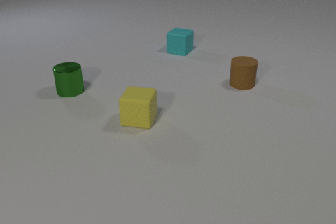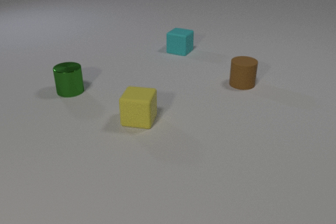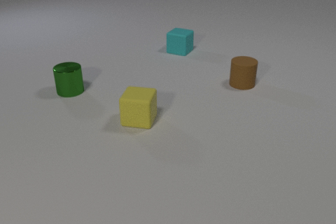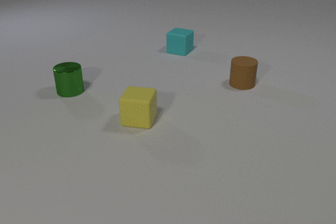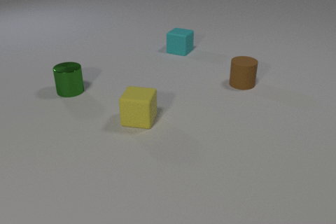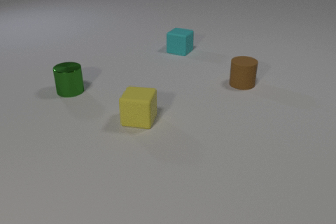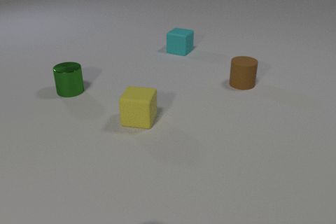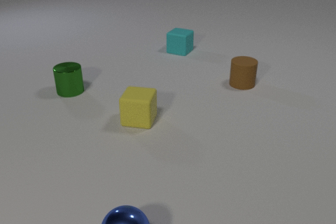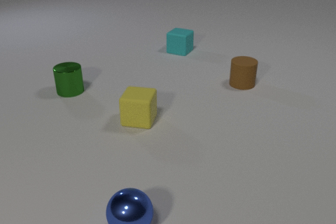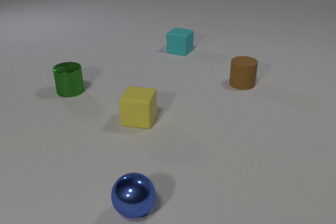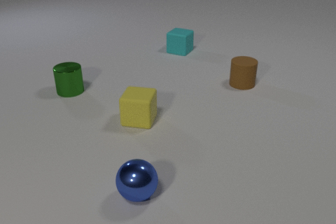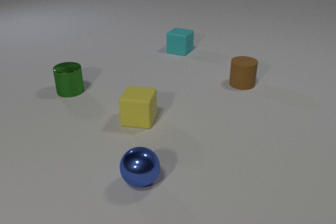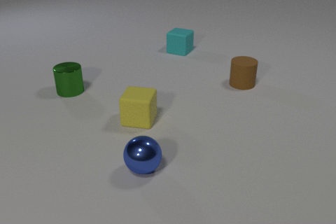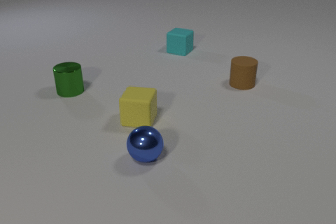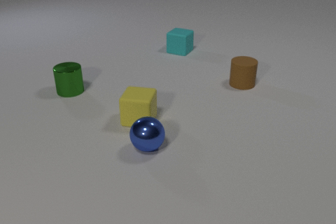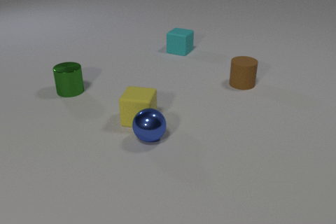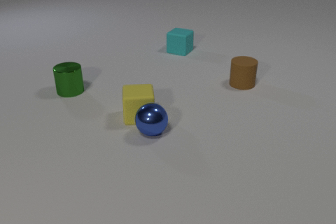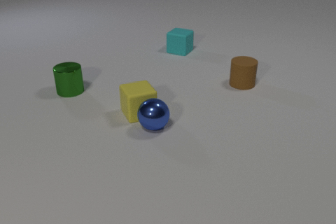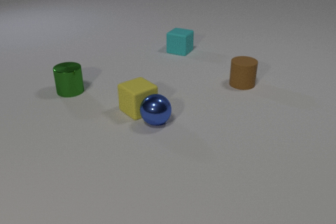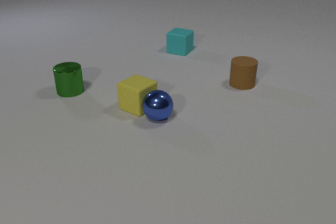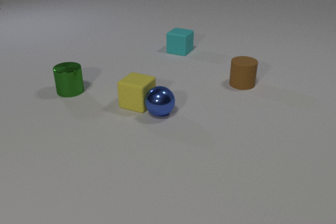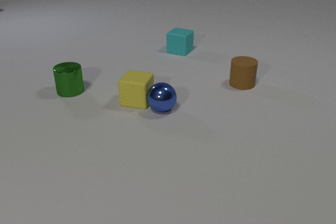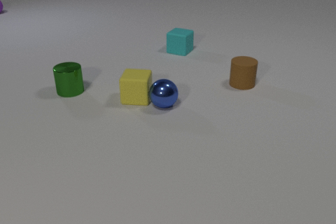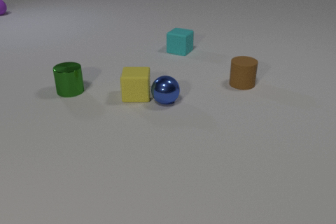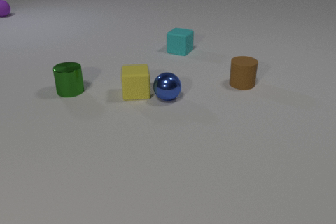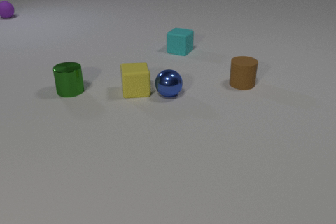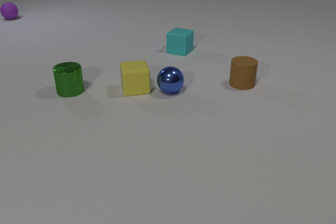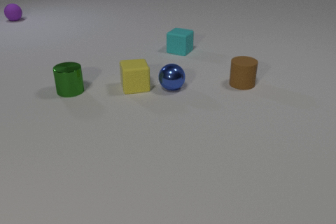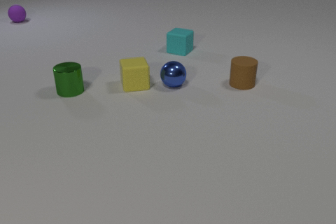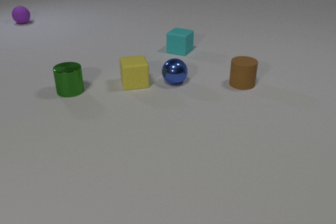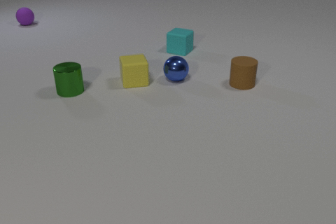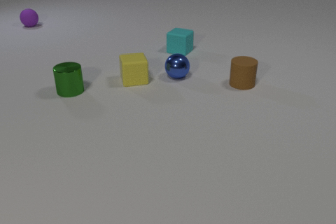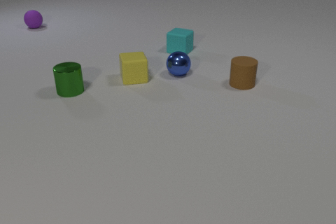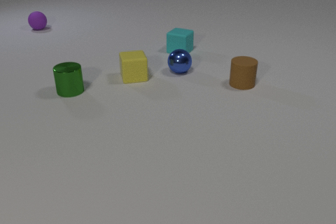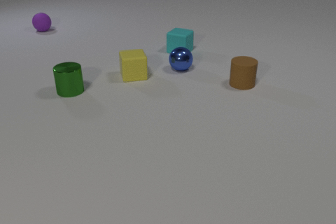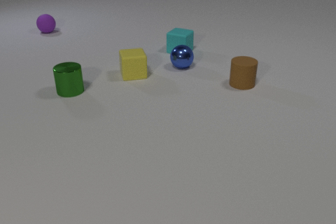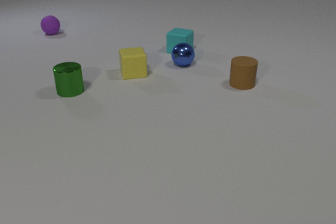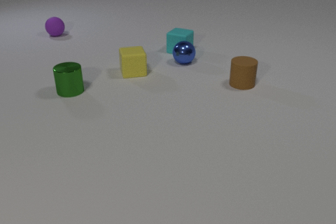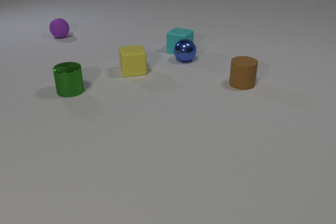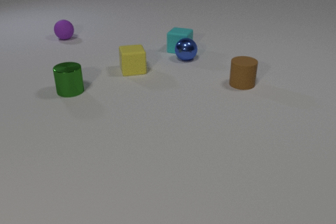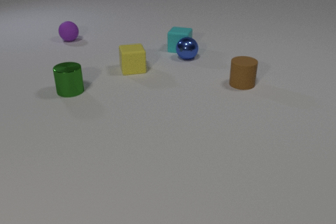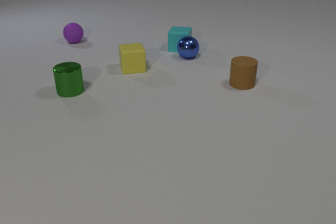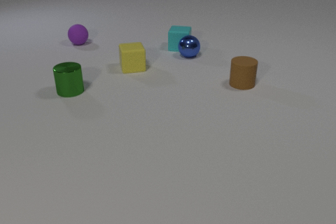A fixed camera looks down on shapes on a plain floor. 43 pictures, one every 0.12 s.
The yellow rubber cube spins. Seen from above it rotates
counterclockwise.
The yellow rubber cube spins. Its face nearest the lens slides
to the right.
0.00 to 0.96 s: The blue metal sphere comes in at the bottom edge, rolls away from the camera.
0.96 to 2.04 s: The blue metal sphere rolls away from the camera. The yellow rubber cube slides away from the camera, spins so that its near face slides to the right, counterclockwise seen from above. The blue metal sphere and the yellow rubber cube collide.
2.04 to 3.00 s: The blue metal sphere rolls away from the camera. The yellow rubber cube slides away from the camera, spins so that its near face slides to the right, counterclockwise seen from above. The purple rubber sphere comes in at the left edge, rolls toward the camera and to the right.
3.00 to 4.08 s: The blue metal sphere rolls away from the camera. The yellow rubber cube slides away from the camera. The purple rubber sphere rolls toward the camera and to the right.
4.08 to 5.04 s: The blue metal sphere rolls away from the camera. The yellow rubber cube slides away from the camera. The purple rubber sphere rolls toward the camera and to the right. The cyan rubber cube slides away from the camera. The blue metal sphere and the cyan rubber cube collide.
What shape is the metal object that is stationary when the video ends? cylinder.
Are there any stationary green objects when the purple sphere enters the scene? yes.
Are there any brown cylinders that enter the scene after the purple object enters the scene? no.
